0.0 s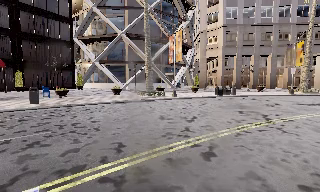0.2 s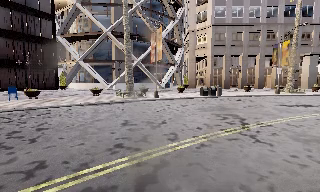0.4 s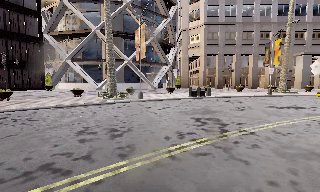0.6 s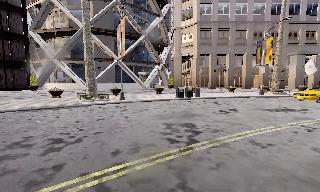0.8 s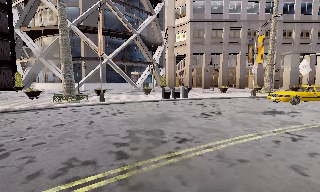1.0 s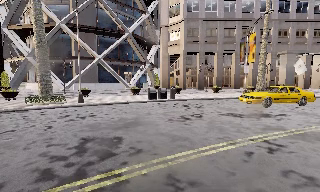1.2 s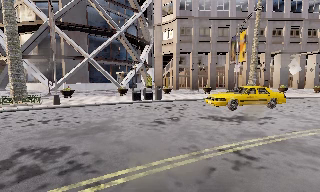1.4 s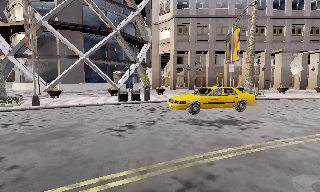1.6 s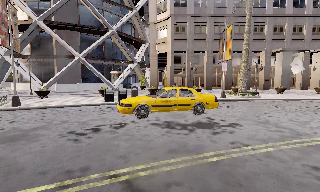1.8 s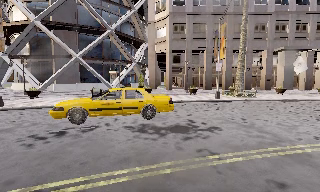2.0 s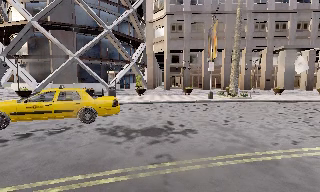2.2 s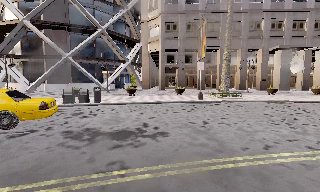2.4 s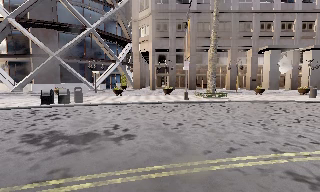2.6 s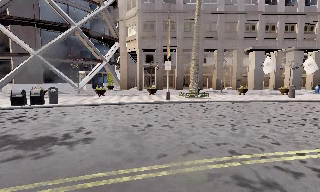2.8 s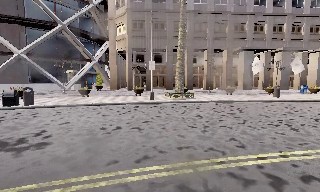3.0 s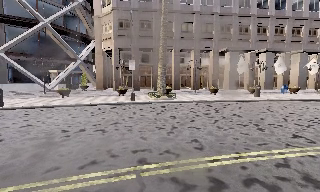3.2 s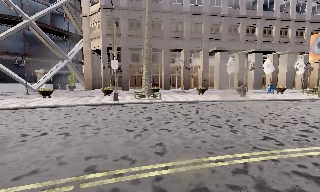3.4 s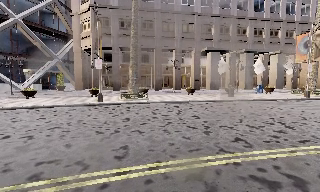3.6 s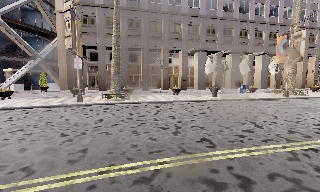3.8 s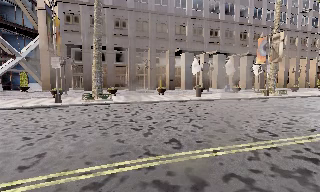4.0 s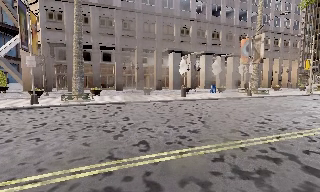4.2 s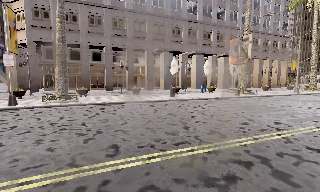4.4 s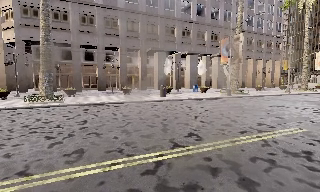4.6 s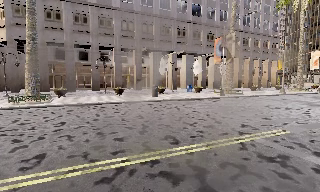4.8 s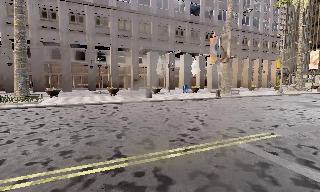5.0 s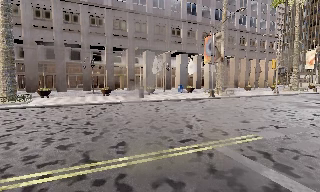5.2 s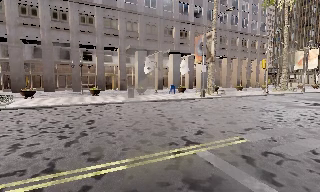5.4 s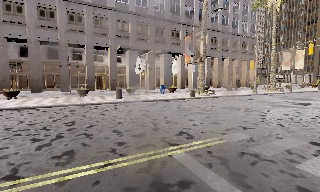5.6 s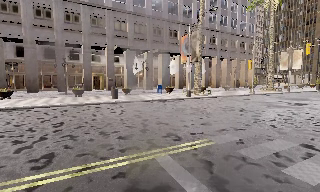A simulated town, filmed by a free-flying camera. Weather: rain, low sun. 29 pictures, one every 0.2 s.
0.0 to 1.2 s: The camera travels to its right and forward, about 9 m, so close, fixed things drift to the left.
1.2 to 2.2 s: The camera travels to its right, about 6 m, so close, fixed things drift to the left.
2.2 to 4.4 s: The scene slides to the left, as the camera pans about 25 degrees to its right. It travels to its right, about 9 m, so close, fixed things drift to the left.
4.4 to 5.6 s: The camera travels to its right and forward, about 3.5 m, so close, fixed things drift to the left. It loses speed.
The film runs forward here.
